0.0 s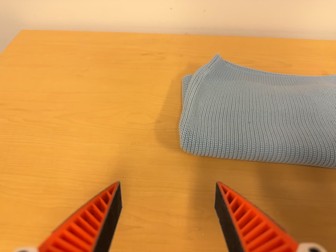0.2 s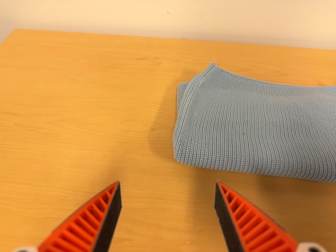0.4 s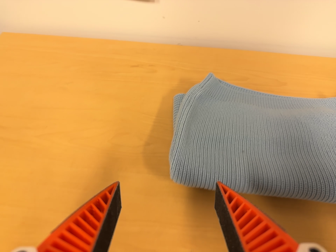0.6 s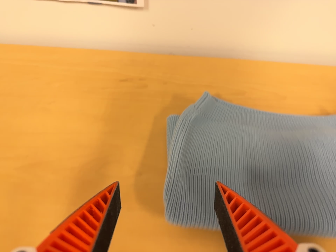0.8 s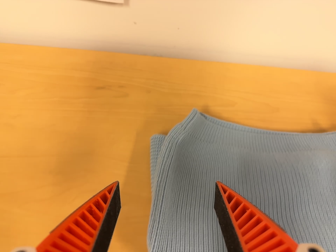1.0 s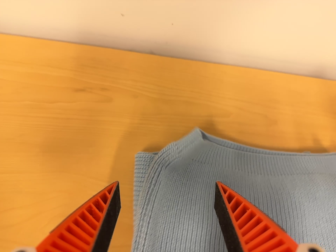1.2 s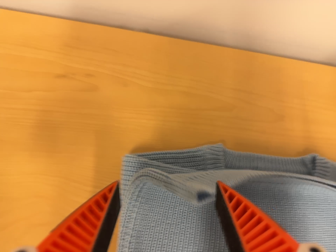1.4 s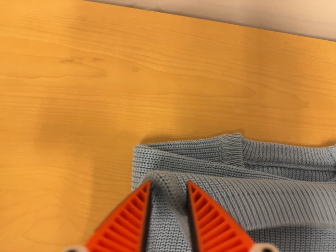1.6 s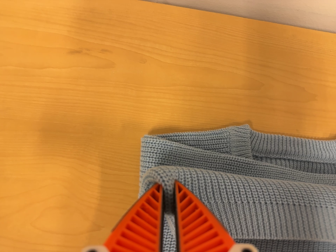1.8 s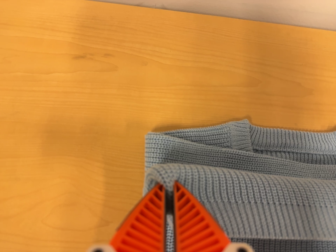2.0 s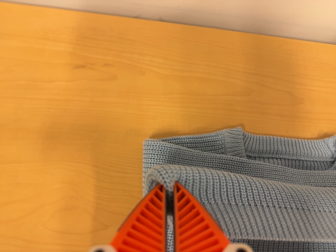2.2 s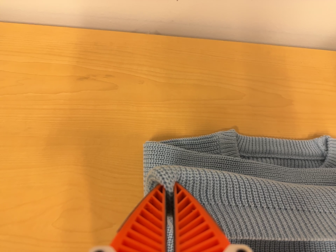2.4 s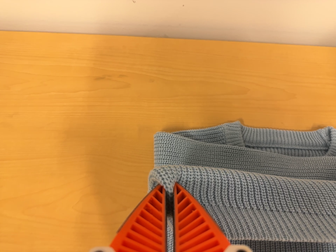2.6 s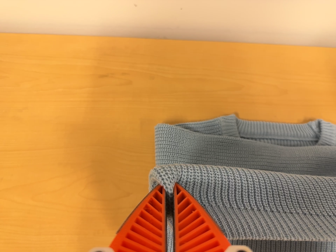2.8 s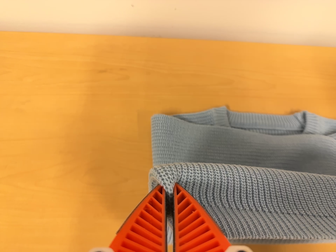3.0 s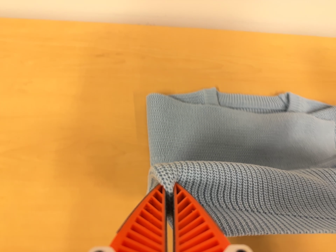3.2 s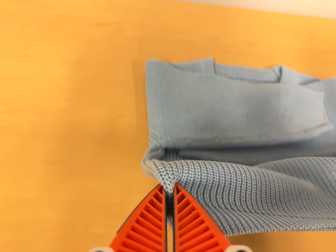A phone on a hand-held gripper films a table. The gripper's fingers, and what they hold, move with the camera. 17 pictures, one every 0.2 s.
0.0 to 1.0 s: The camera pans to its right by about 10 degrees. It travels toward the top of its view and forward, about 26 cm. Its aim tips toward the bottom of its view by about 15 degrees.
1.0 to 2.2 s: The camera shifts only a little, or ends up much as it began.
2.2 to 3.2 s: The camera travels toward the bottom of its view and backward, about 20 cm, so close, fixed things drift upward.
The film runs backward here.
